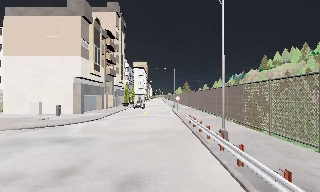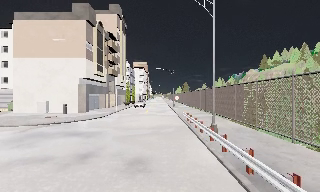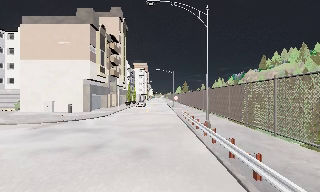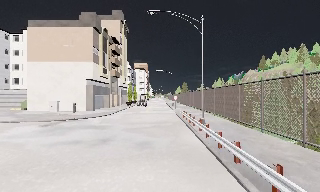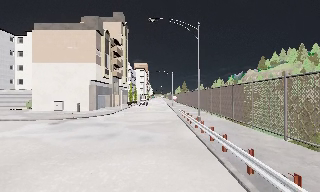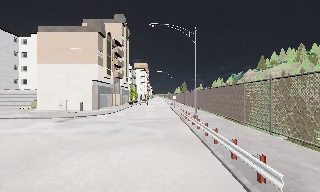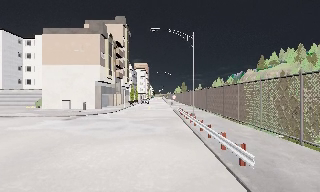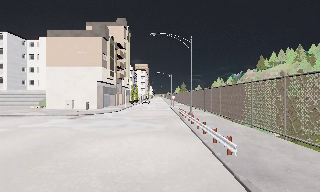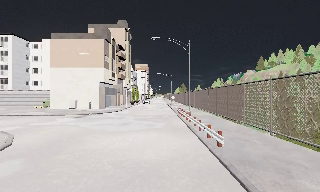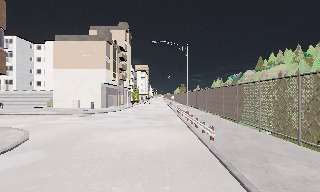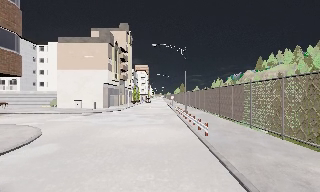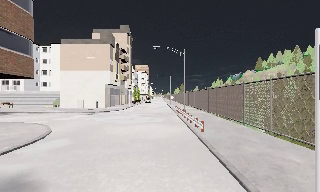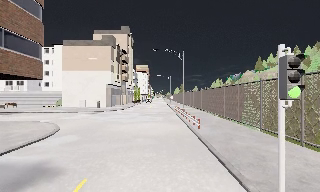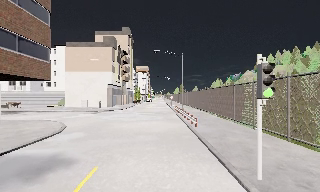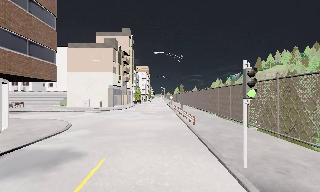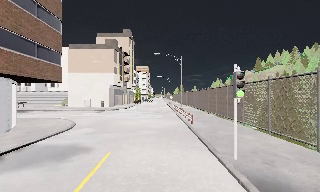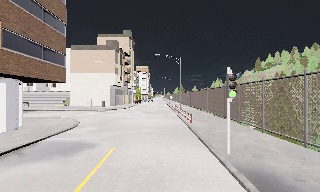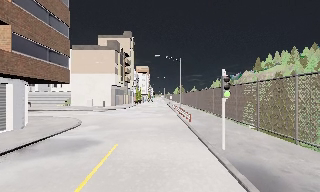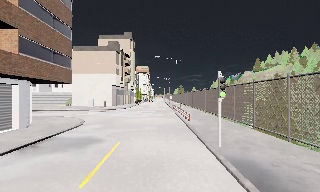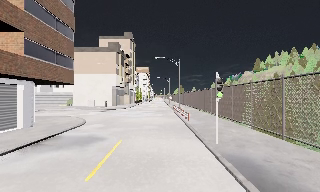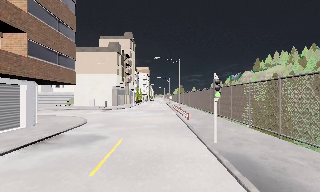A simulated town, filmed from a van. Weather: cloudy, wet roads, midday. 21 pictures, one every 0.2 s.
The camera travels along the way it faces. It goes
backward.
0.0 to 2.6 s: The camera travels backward, about 13 m, so what stands in front gets smaller.
2.6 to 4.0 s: The camera travels backward, about 3.5 m, so what stands in front gets smaller. It loses speed.
The film runs backward here.
